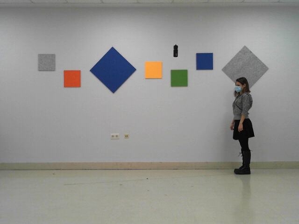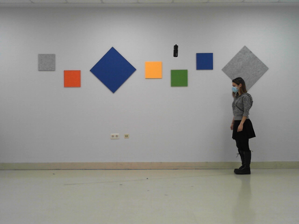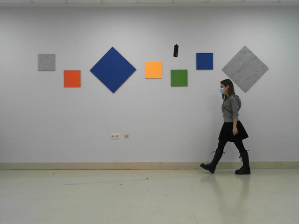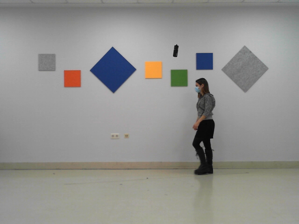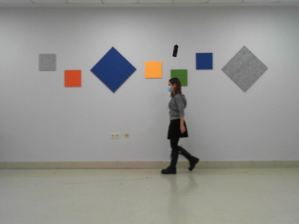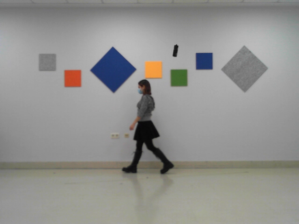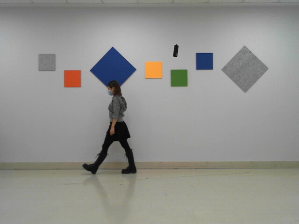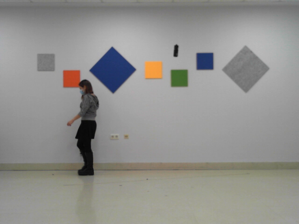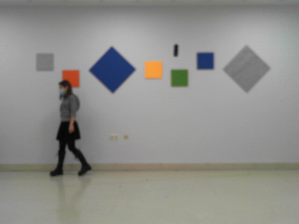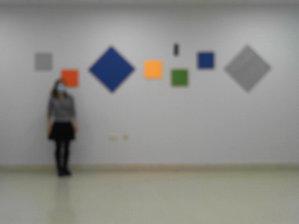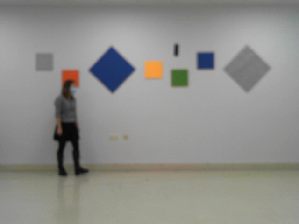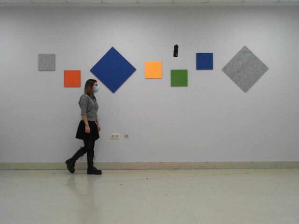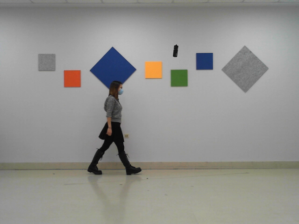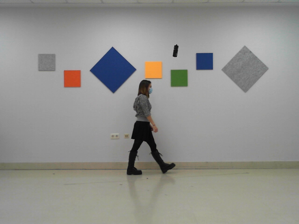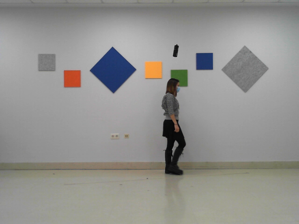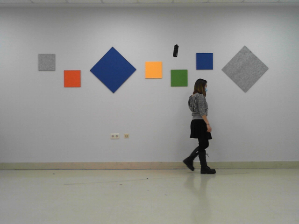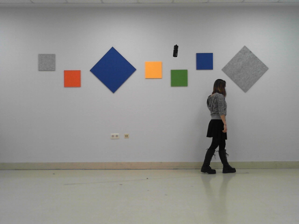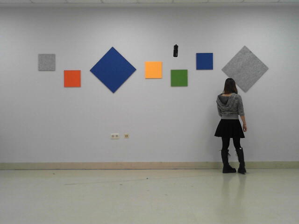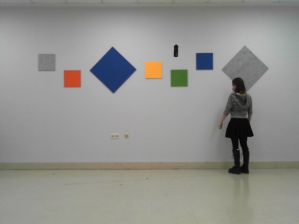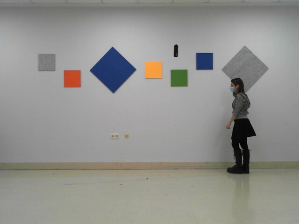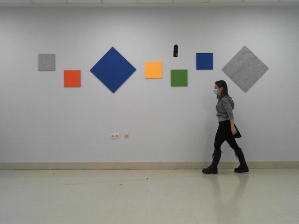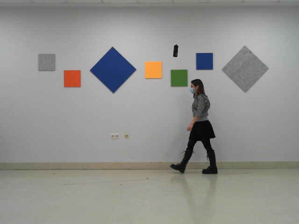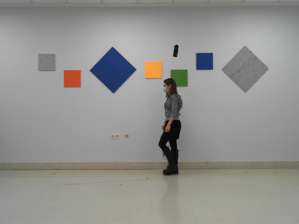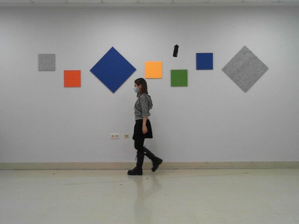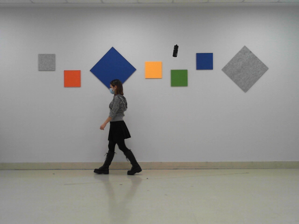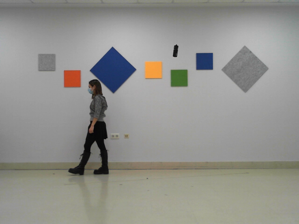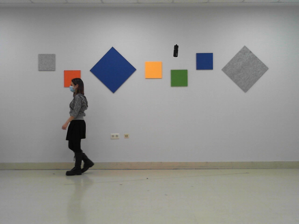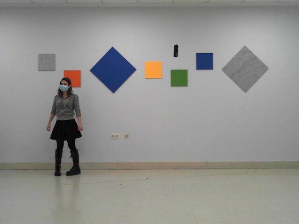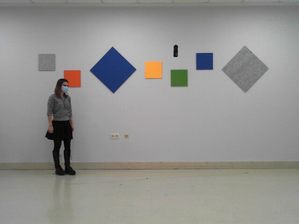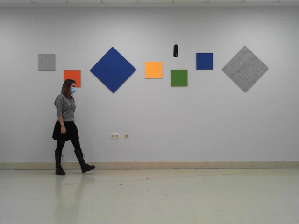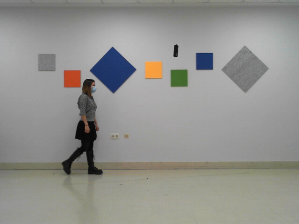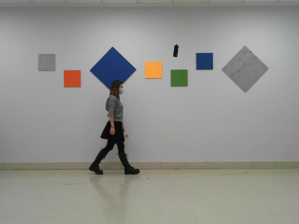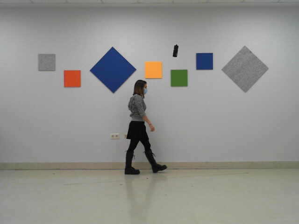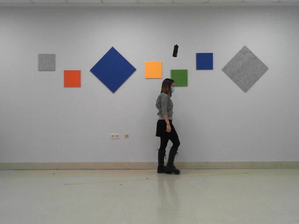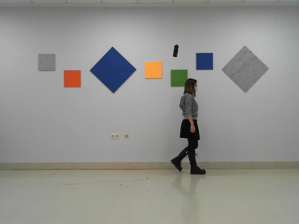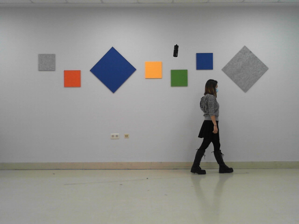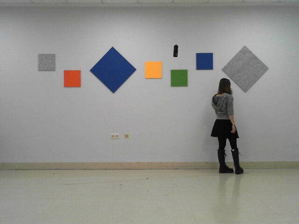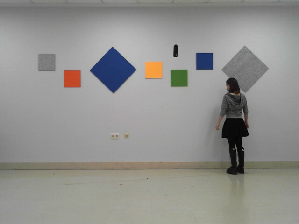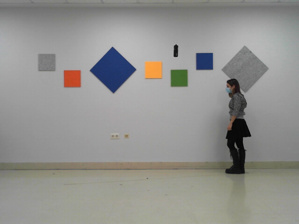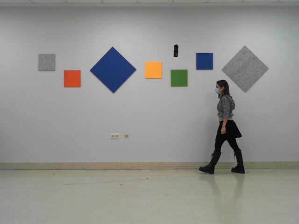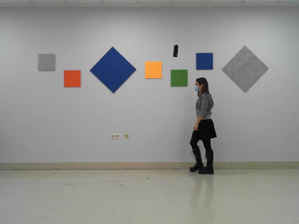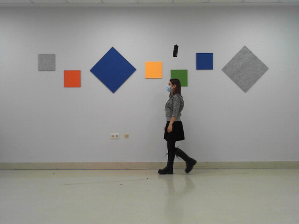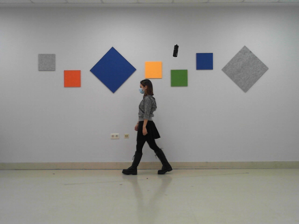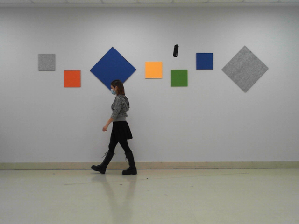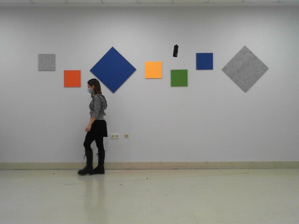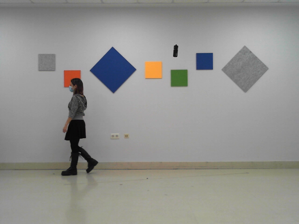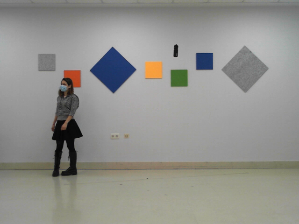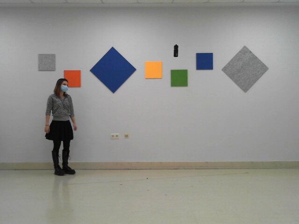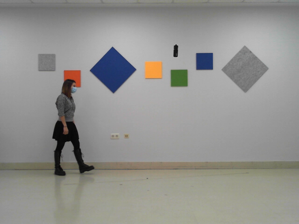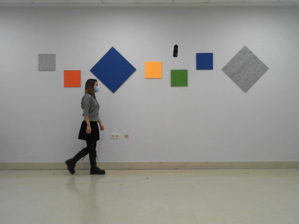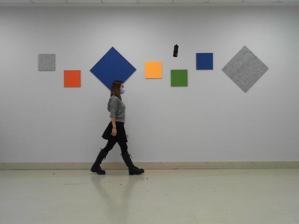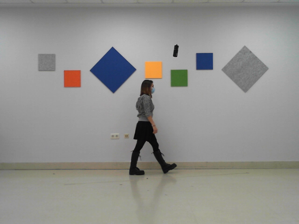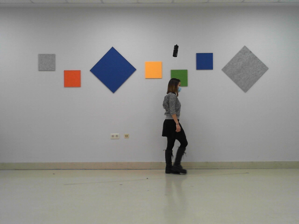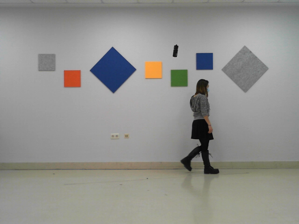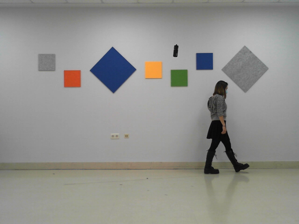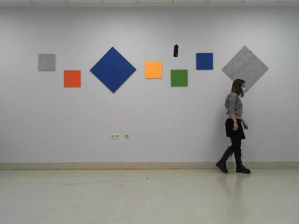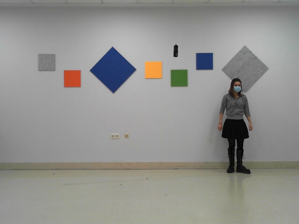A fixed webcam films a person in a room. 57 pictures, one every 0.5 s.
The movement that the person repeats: Walk forward.
